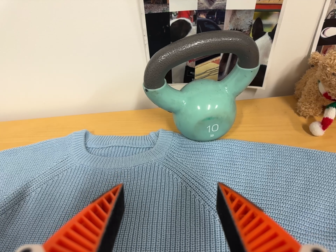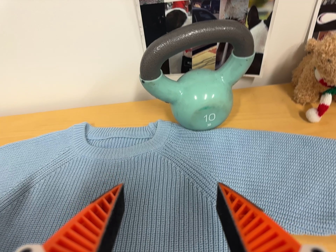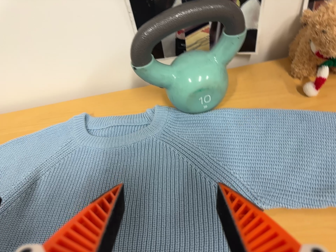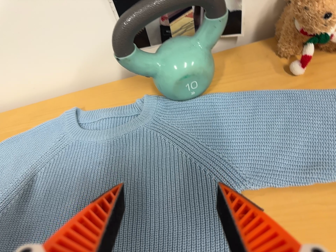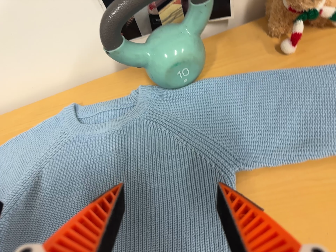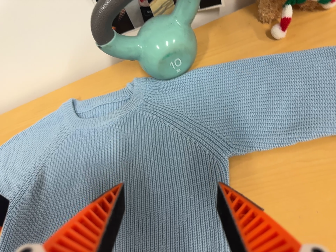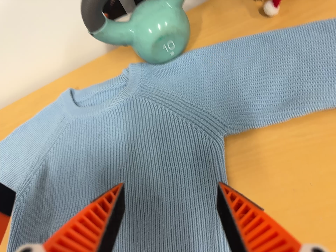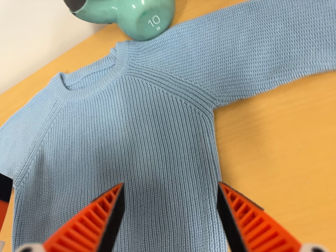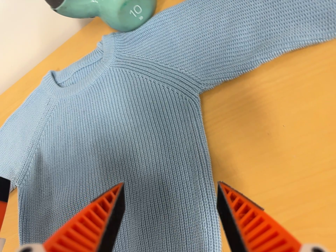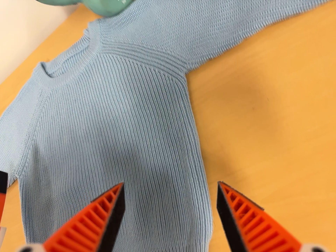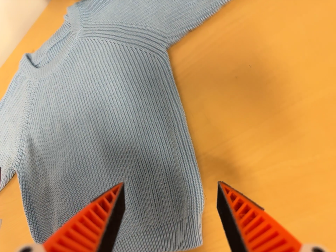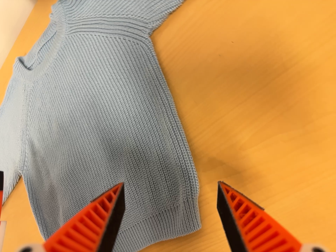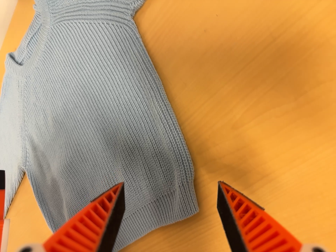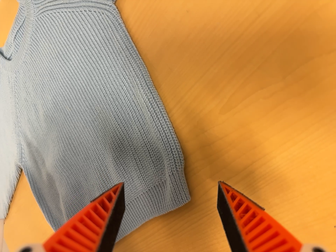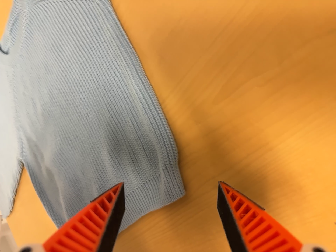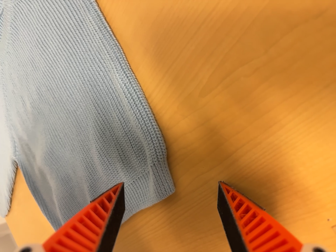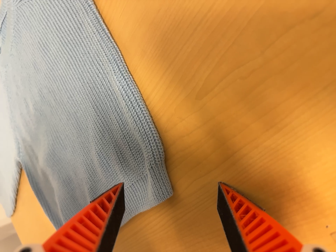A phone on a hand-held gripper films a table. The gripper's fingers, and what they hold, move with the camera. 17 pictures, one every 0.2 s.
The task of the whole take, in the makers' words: fold up.
0.0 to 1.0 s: The camera travels to its right, about 8 cm. Its aim tips toward the bottom of its view by about 15 degrees, and the scene shifts upward. It rolls about its line of sight by about 15 degrees, and the scene rotates counterclockwise.
1.0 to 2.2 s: The camera travels to its right and toward the bottom of its view, about 12 cm. Its aim tips toward the bottom of its view by about 15 degrees, and the scene shifts upward. It rolls about its line of sight by about 25 degrees, and the scene rotates counterclockwise.
2.2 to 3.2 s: The camera travels to its right and forward, about 9 cm. Its aim tips toward the bottom of its view by about 10 degrees, and the scene shifts upward. It rolls about its line of sight by about 10 degrees, and the scene rotates counterclockwise.
The film runs forward here.
